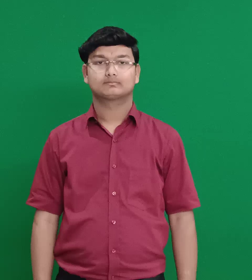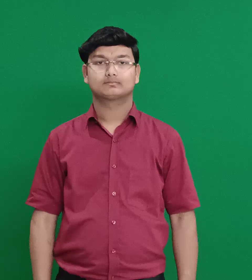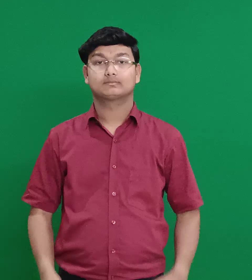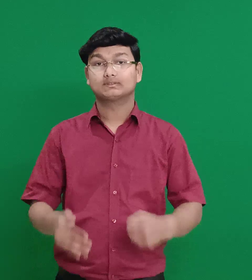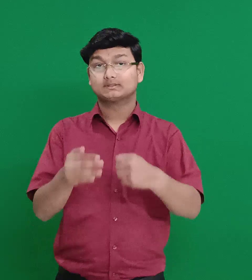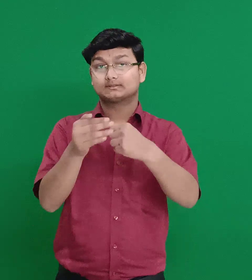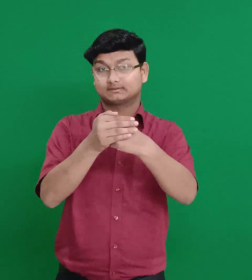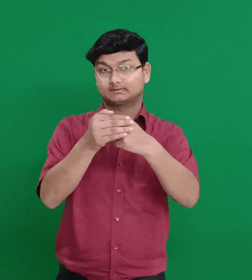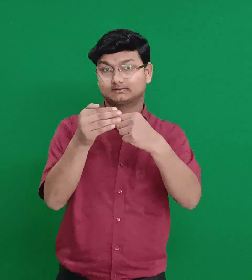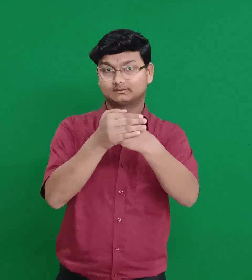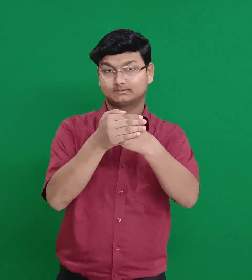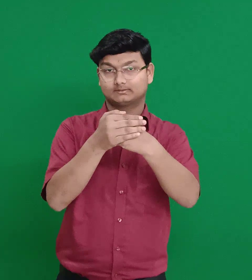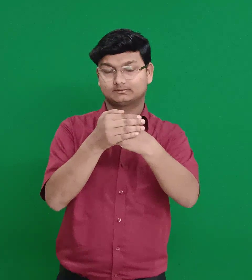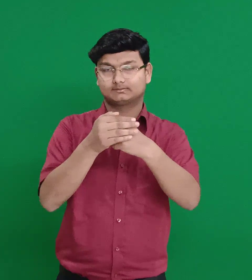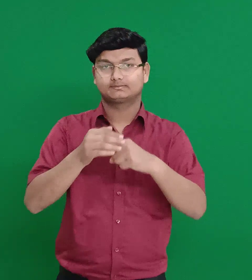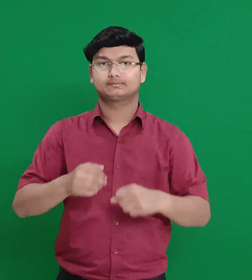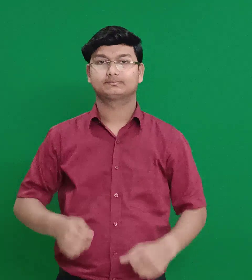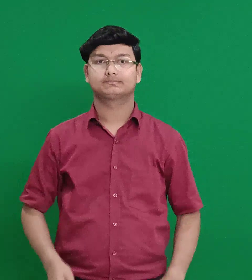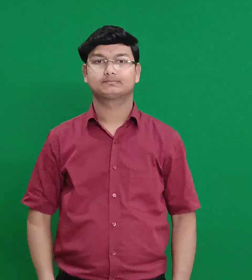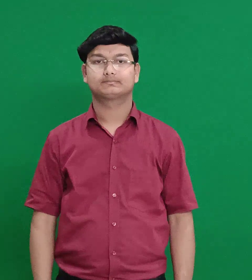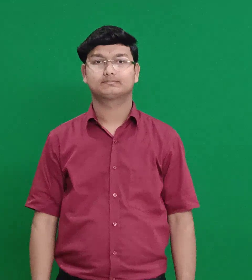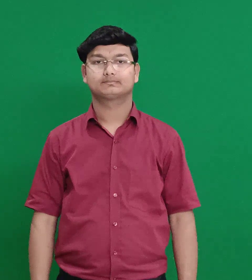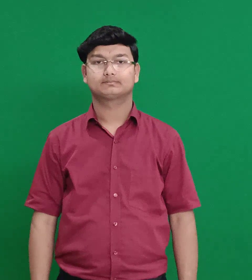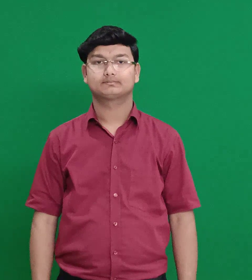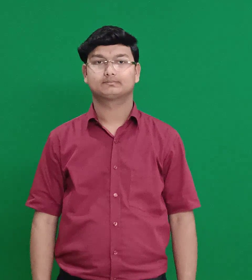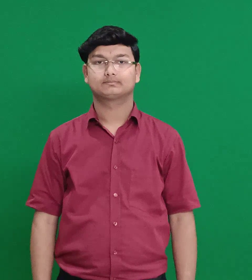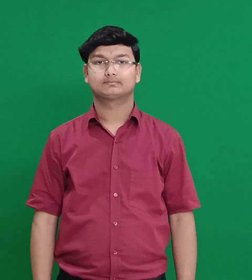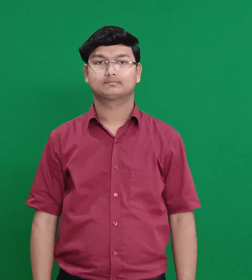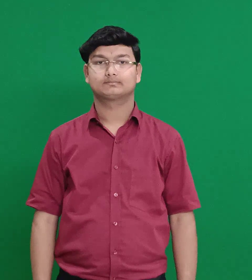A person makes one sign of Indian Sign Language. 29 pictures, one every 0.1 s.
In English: gaza
